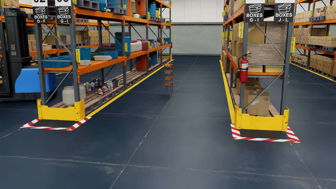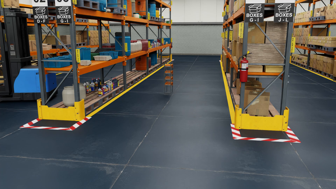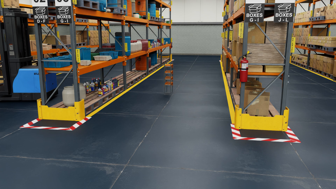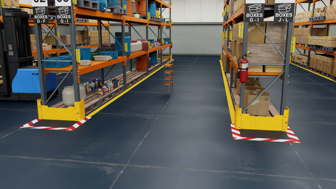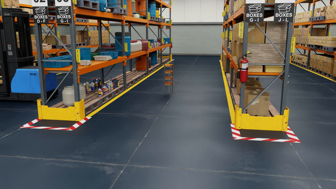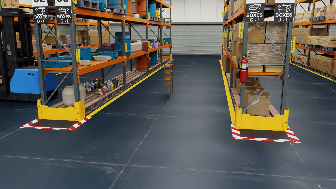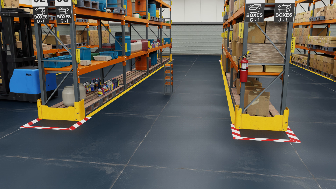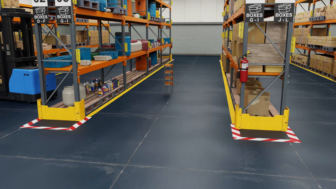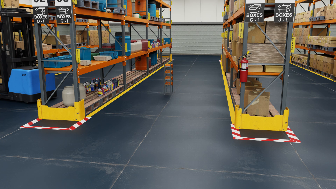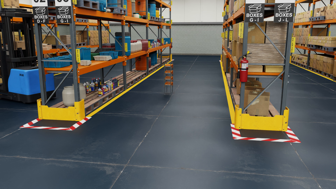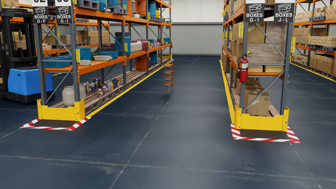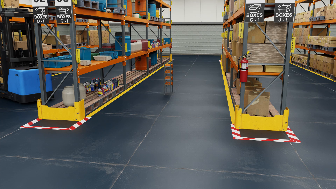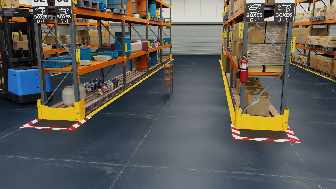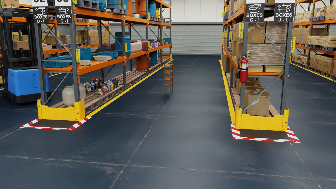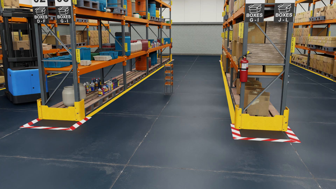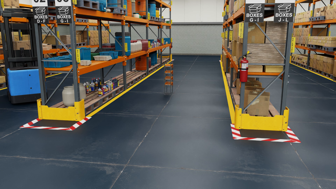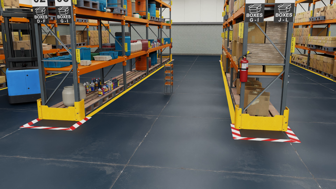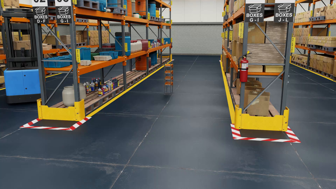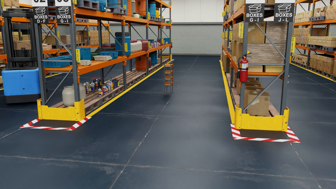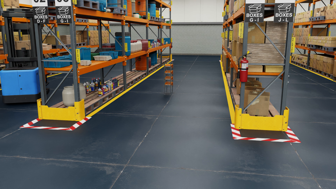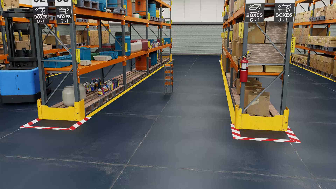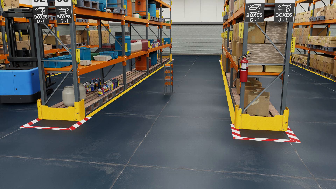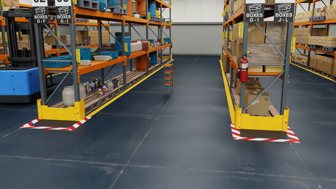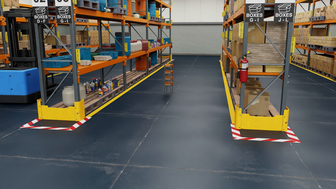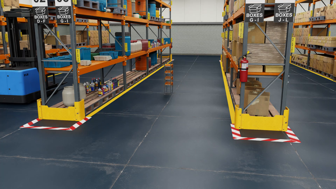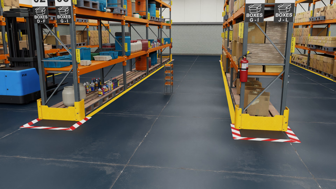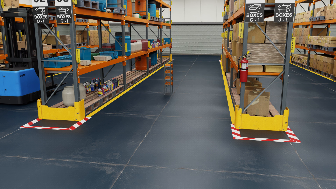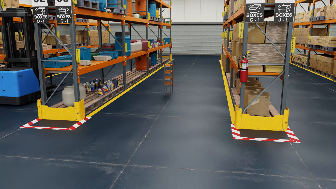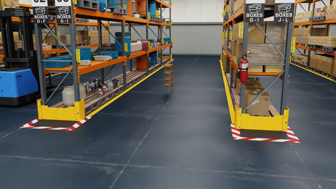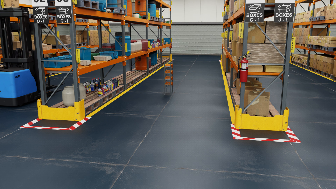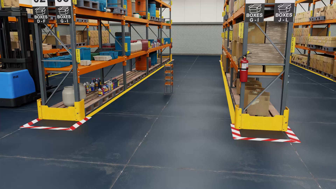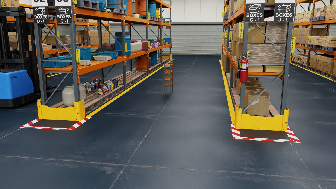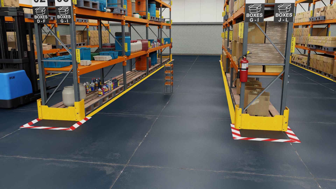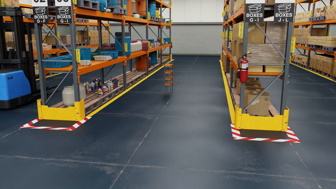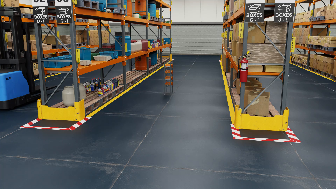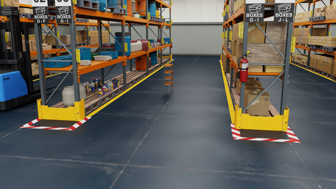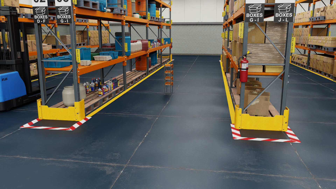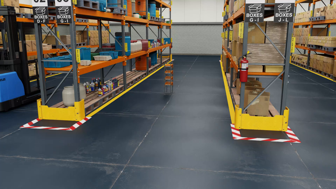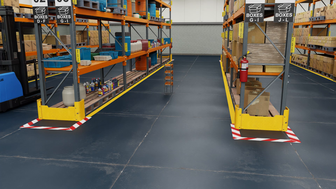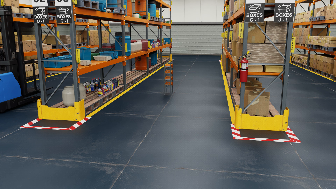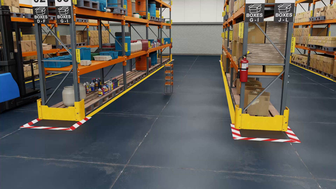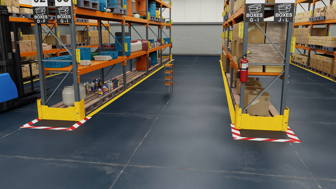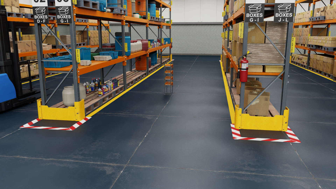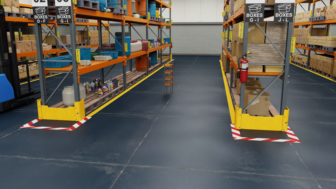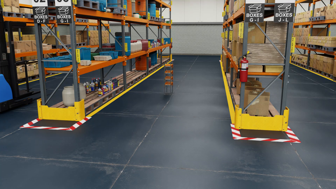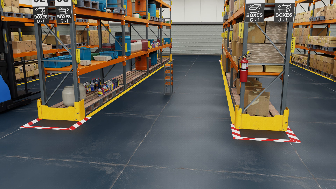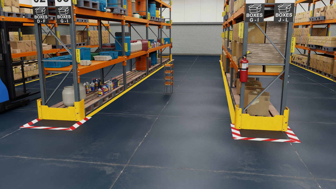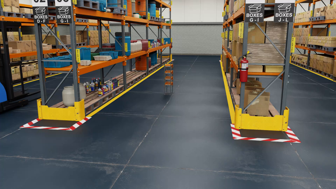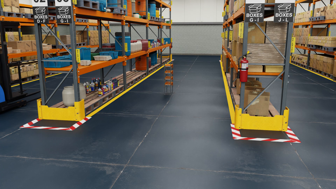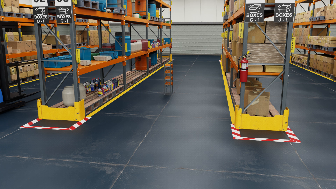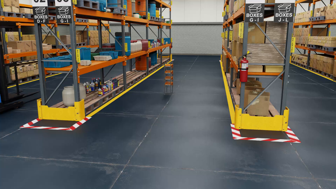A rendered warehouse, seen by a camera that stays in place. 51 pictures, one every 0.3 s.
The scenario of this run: A forklift runs into an object in its way.
